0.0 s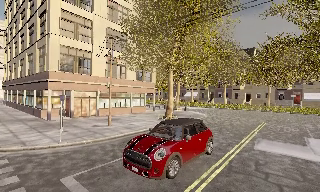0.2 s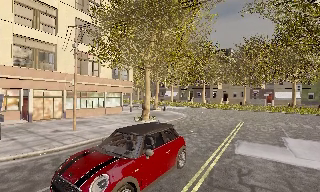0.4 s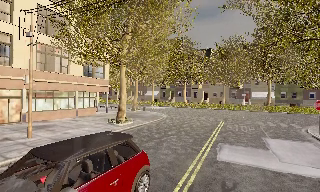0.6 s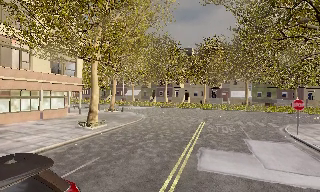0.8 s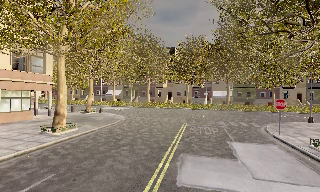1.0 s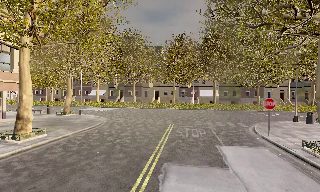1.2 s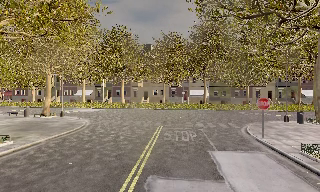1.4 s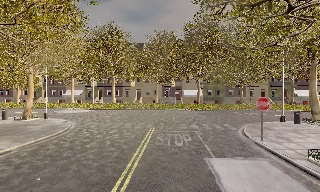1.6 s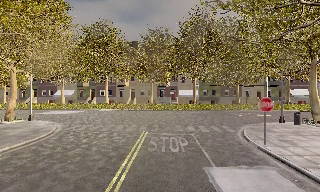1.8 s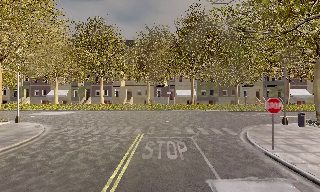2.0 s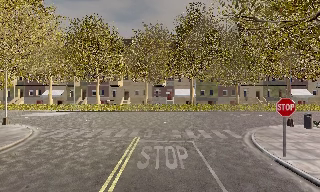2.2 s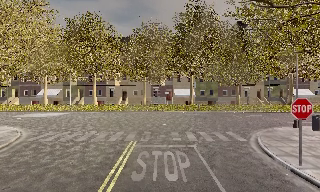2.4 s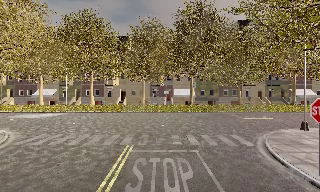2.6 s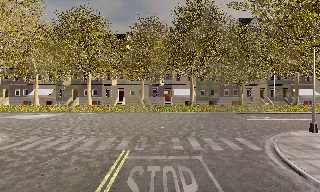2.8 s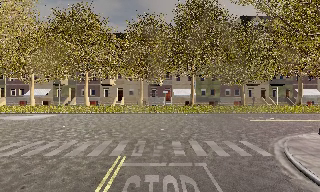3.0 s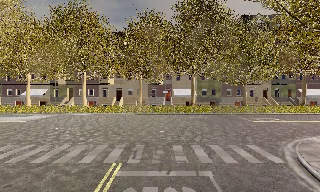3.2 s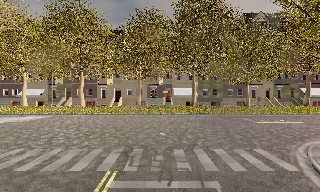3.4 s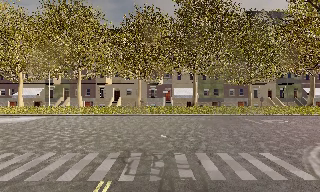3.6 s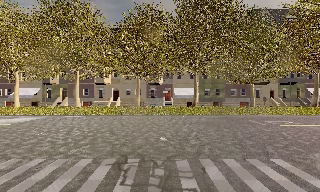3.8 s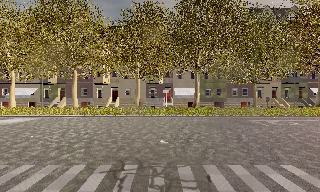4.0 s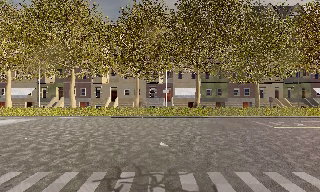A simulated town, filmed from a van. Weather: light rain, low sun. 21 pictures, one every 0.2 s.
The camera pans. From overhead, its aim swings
clockwise.
The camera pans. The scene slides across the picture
to the left.
0.0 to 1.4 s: The scene slides to the left, as the camera pans about 35 degrees to its right. It travels forward, about 9 m.
1.4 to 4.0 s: The camera travels forward, about 10 m, so what stands in front looms larger.
The film runs forward here.
